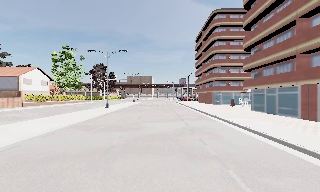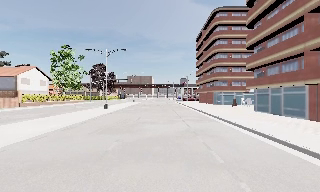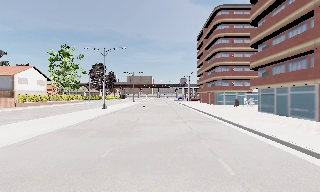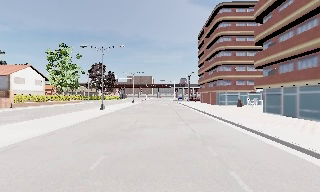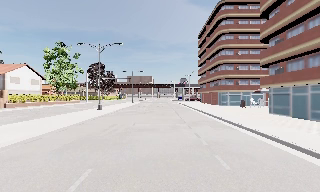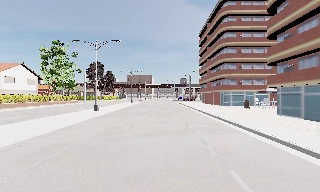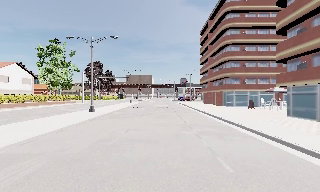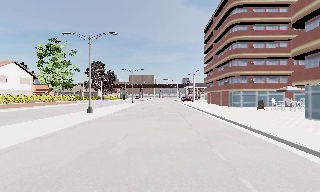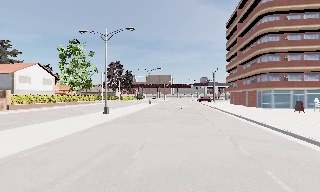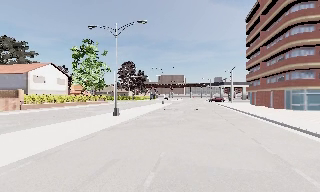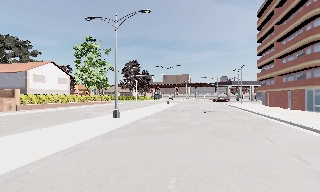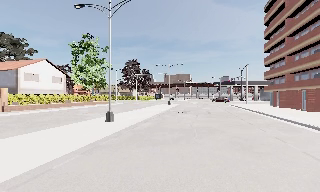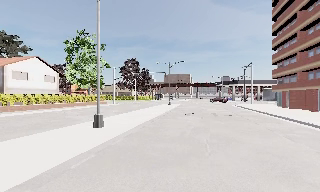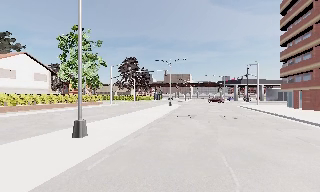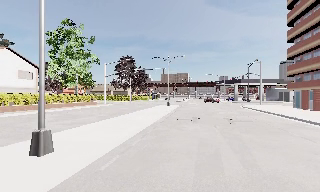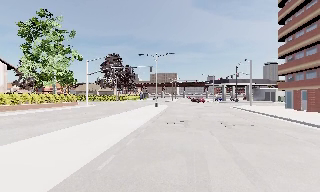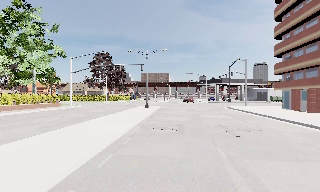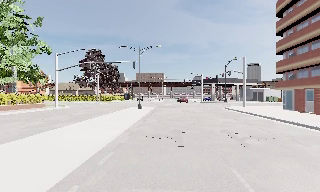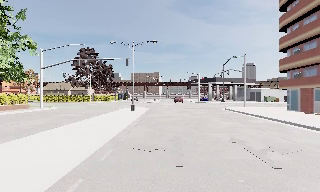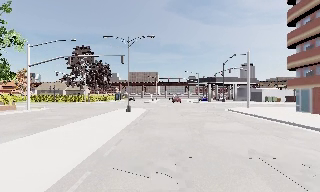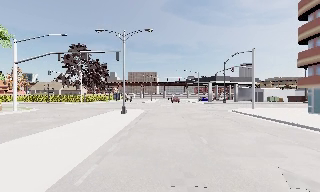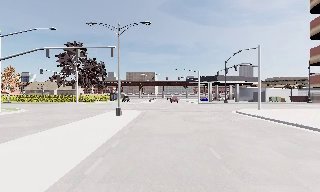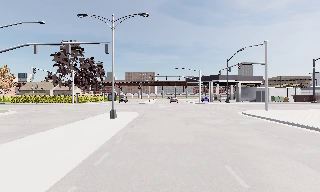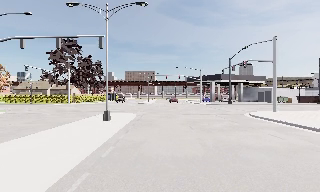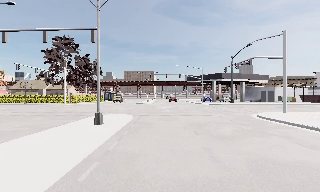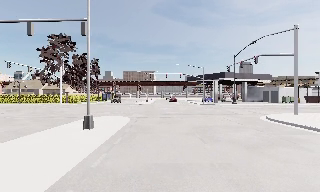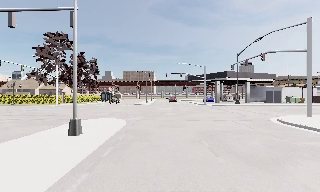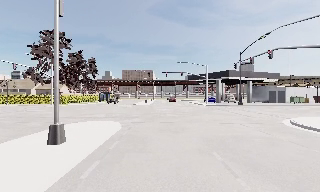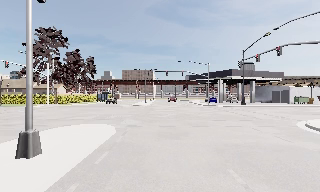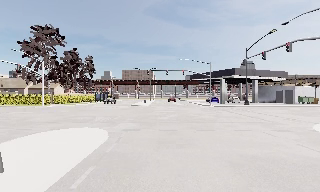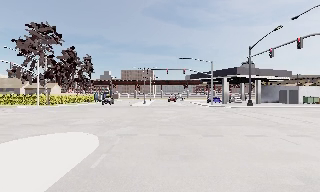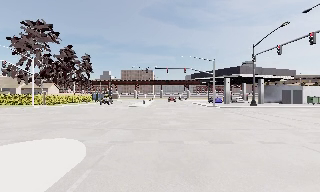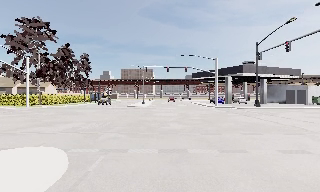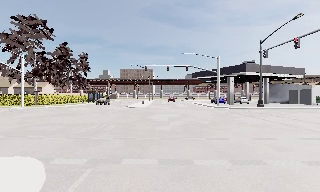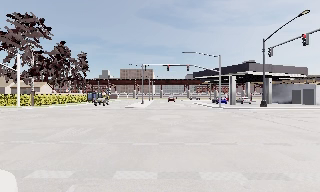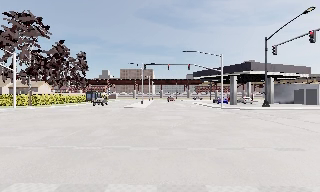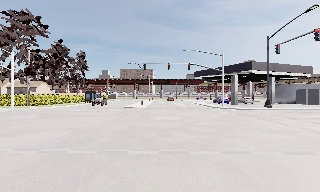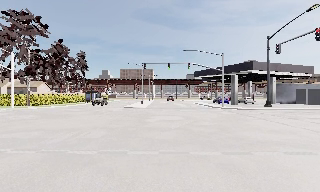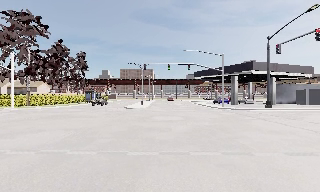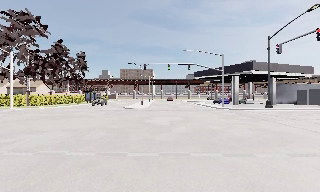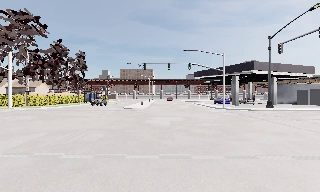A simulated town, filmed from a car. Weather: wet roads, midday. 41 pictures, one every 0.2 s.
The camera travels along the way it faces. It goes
forward.
0.0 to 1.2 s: The camera travels forward, about 5 m, so what stands in front looms larger. It gains speed.
1.2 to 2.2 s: The camera pans to its left, which is counterclockwise from overhead, by about 15 degrees. It travels forward, about 8 m, so what stands in front looms larger.
2.2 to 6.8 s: The camera pans to its right, which is clockwise from overhead, by about 15 degrees. It travels forward, about 35 m, so what stands in front looms larger. It loses speed.
6.8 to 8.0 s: The camera travels forward, about 1.5 m, so what stands in front looms larger. It loses speed.
The film runs forward here.
